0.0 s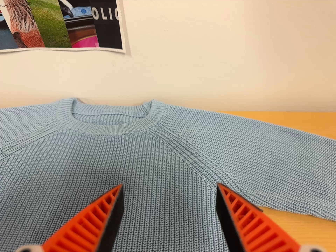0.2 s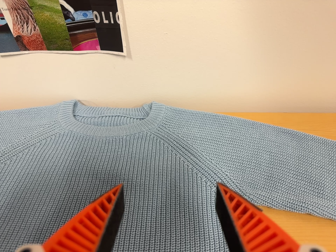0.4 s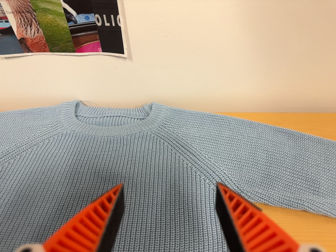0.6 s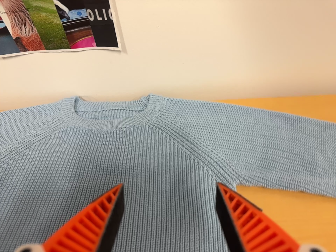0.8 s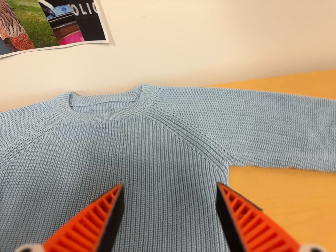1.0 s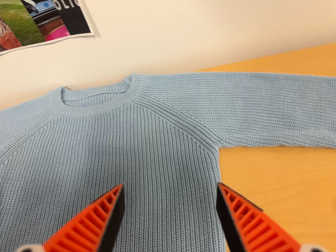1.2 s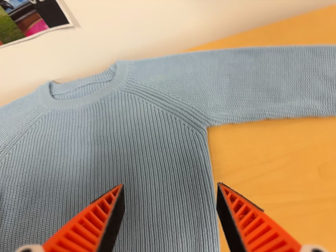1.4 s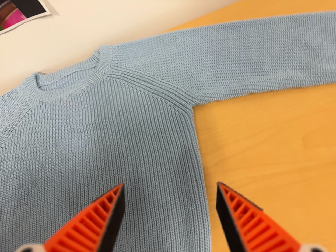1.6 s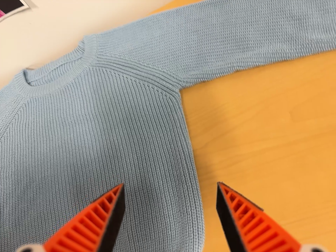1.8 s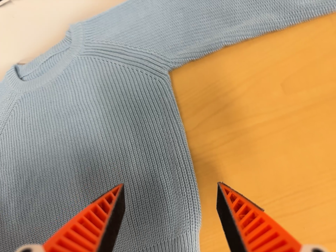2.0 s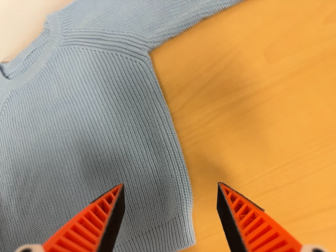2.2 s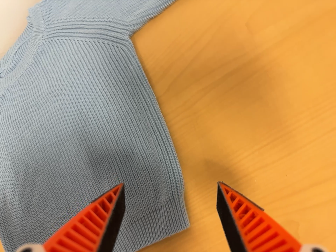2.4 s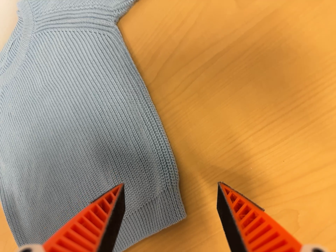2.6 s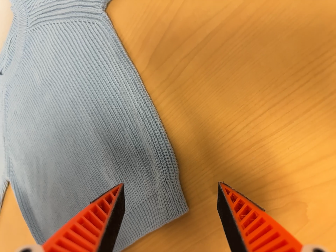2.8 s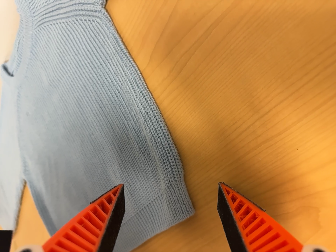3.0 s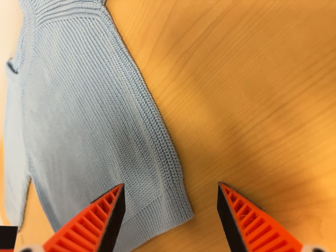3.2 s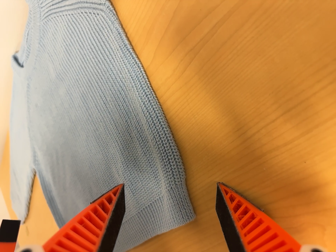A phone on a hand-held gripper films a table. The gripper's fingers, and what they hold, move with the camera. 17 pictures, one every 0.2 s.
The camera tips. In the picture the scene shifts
upward.
The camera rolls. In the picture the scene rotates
counterclockwise.
0.0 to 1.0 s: The camera travels to its right, about 6 cm. It rolls about its line of sight by about 10 degrees, and the scene rotates counterclockwise.
1.0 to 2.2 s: The camera travels to its right, about 14 cm. Its aim tips toward the bottom of its view by about 25 degrees, and the scene shifts upward. It rolls about its line of sight by about 30 degrees, and the scene rotates counterclockwise.
2.2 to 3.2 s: The camera pans to its left by about 15 degrees. It travels to its right and forward, about 9 cm. Its aim tips toward the bottom of its view by about 10 degrees, and the scene shifts upward.
The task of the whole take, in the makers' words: fold up.
The film runs forward here.
